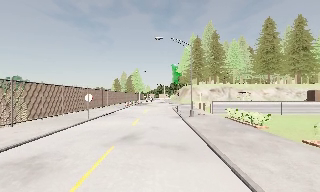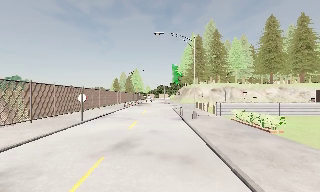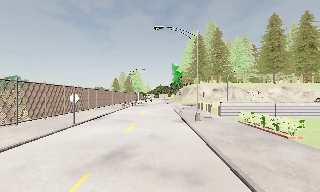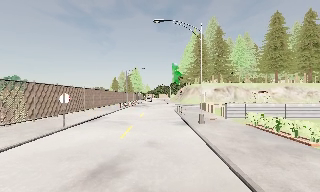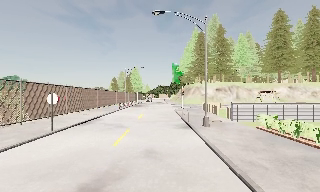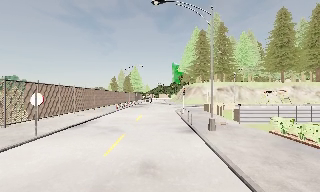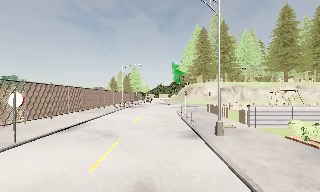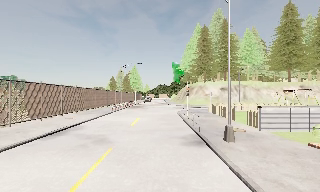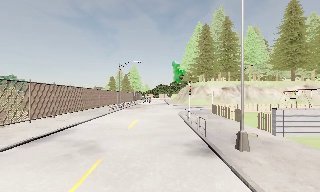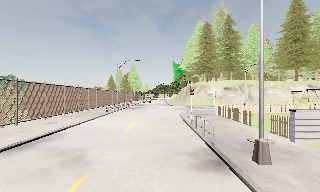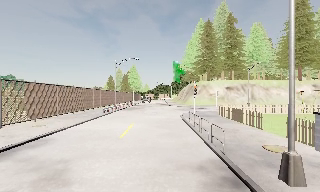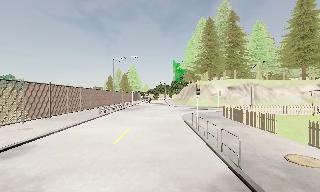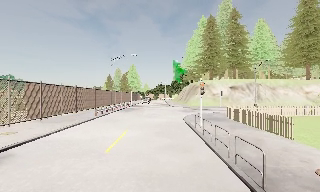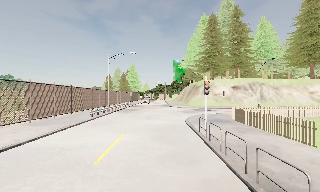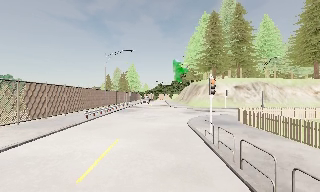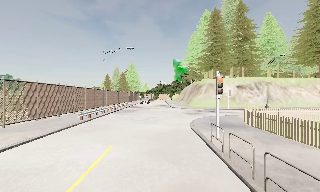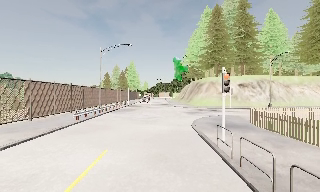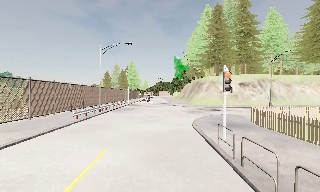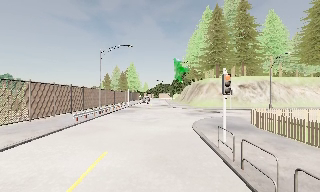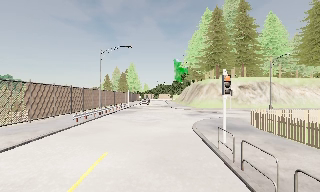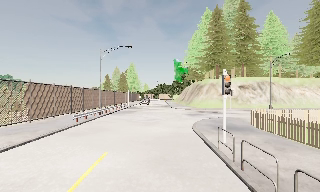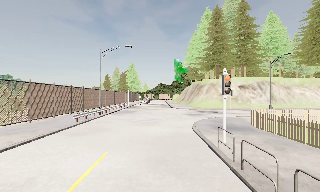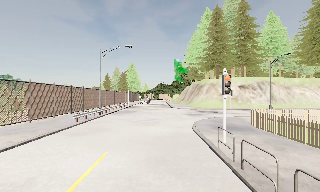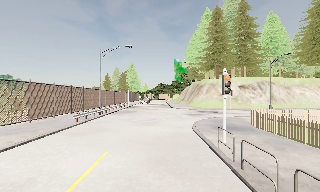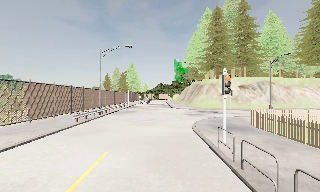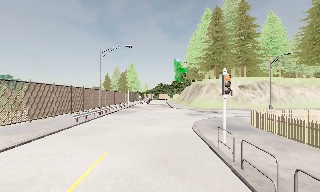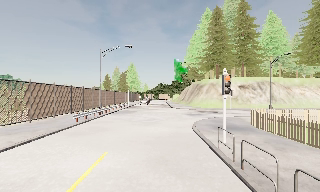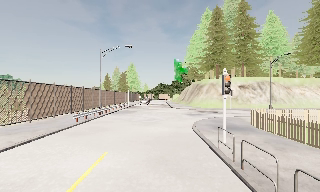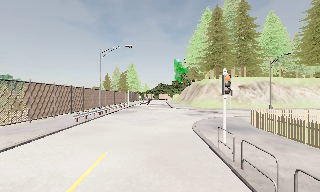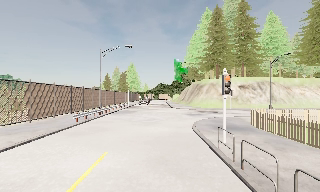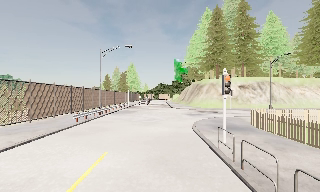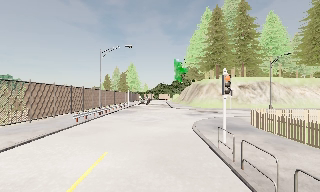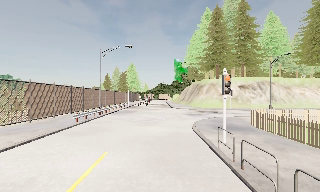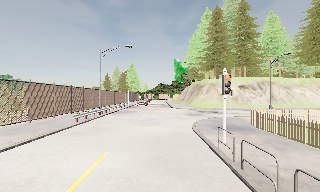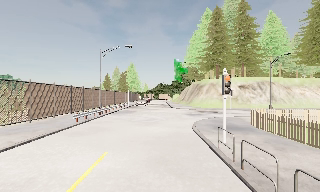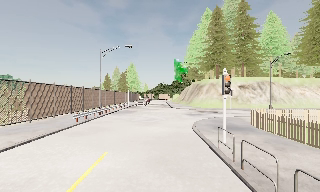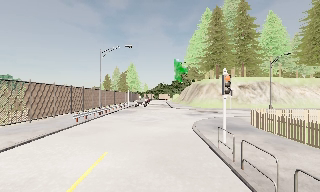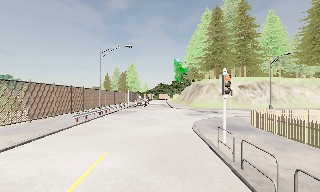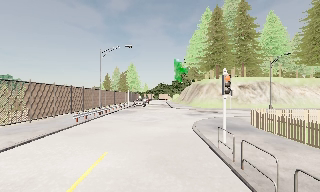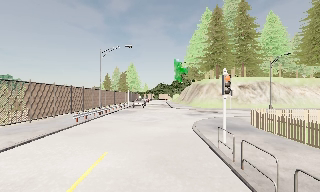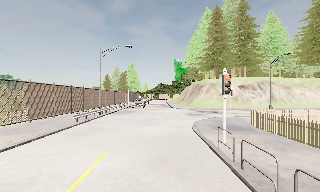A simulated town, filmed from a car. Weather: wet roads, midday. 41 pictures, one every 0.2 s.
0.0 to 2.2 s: The camera travels forward, about 13 m, so what stands in front looms larger.
2.2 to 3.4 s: The camera travels forward, about 5 m, so what stands in front looms larger. It loses speed.
3.4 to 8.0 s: The camera keeps its place and its aim.
The film runs forward here.
